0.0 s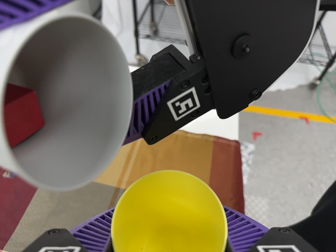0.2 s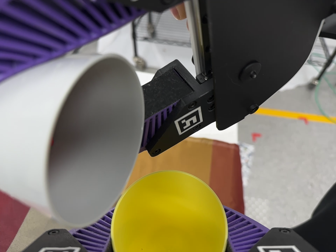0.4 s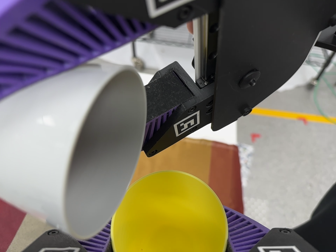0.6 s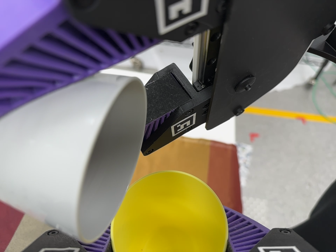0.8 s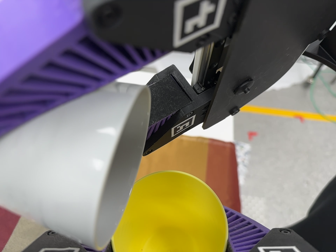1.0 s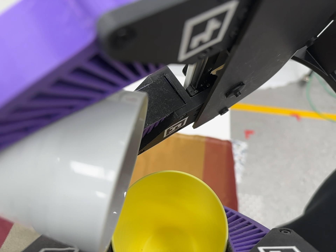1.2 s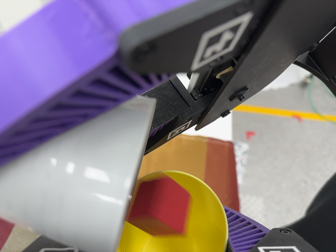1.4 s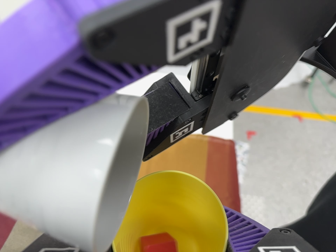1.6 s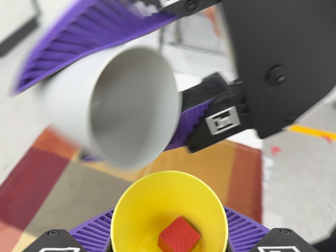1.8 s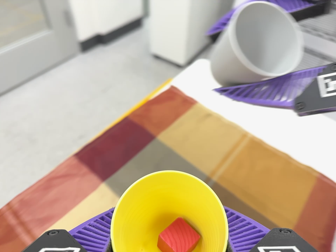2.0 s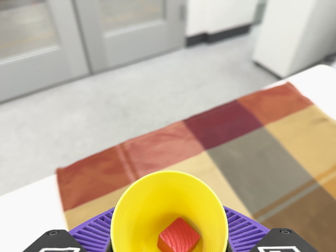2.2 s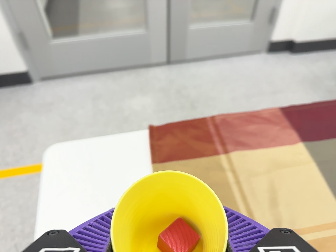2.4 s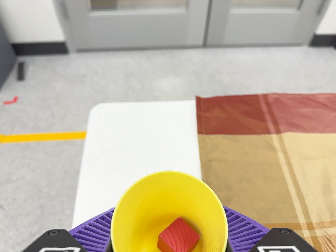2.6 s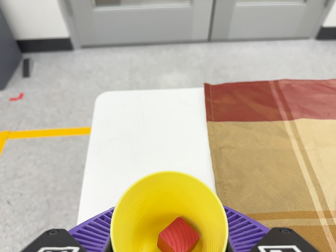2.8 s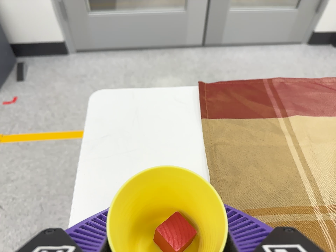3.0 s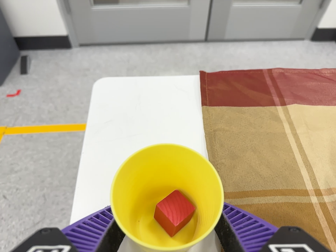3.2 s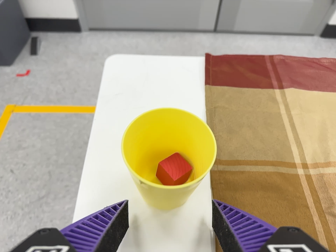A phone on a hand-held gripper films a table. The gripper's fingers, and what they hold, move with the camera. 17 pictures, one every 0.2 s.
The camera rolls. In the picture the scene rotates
clockwise.
The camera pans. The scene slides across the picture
to the right.
0.0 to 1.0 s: The camera keeps its place and its aim.
1.0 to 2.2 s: The camera pans to its left by about 50 degrees. It travels to its left and toward the bottom of its view, about 24 cm, so close, fixed things drift to the right. Its aim tips toward the top of its view by about 10 degrees. It rolls about its line of sight by about 50 degrees, and the scene rotates clockwise.
2.2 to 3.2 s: The camera travels toward the bottom of its view and to its left, about 10 cm, so close, fixed things drift upward. It rolls about its line of sight by about 10 degrees, and the scene rotates clockwise.
The film runs forward here.
